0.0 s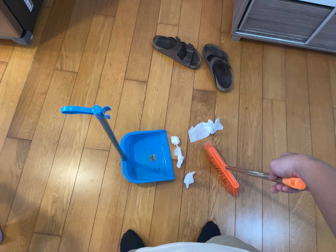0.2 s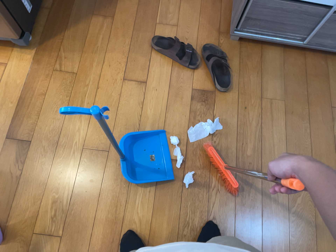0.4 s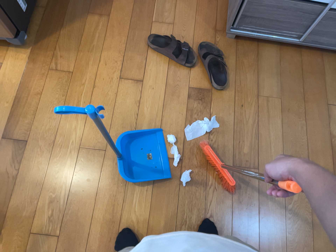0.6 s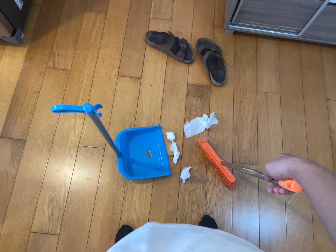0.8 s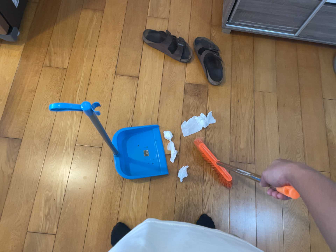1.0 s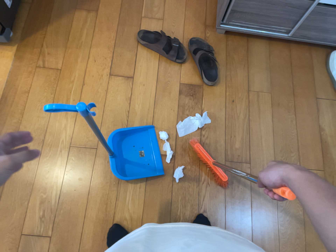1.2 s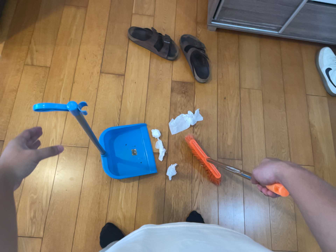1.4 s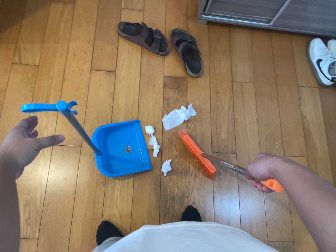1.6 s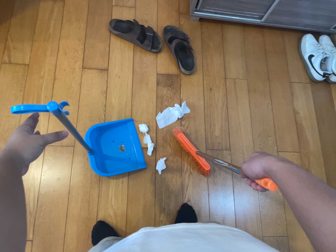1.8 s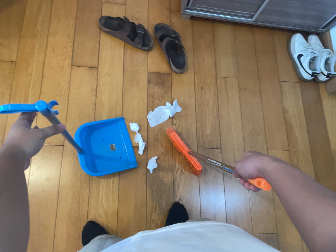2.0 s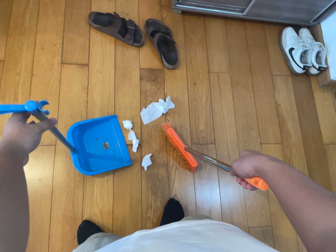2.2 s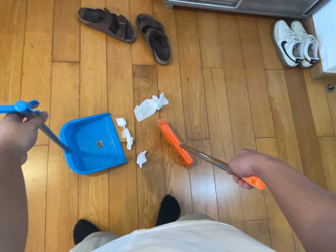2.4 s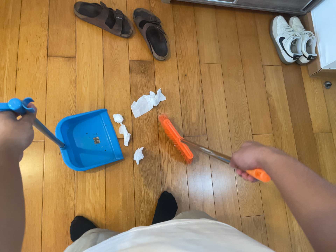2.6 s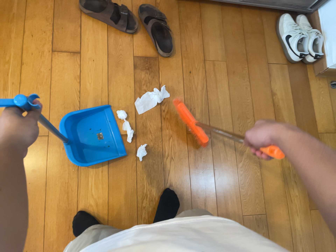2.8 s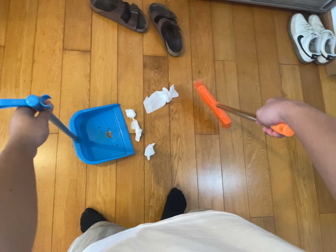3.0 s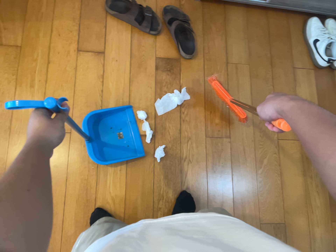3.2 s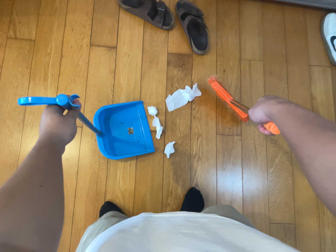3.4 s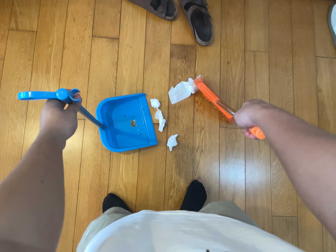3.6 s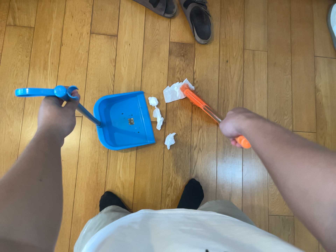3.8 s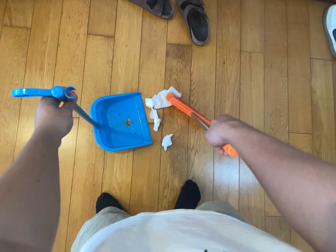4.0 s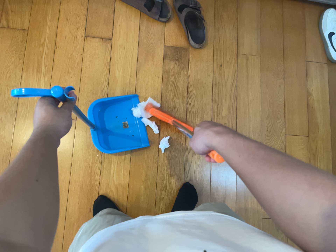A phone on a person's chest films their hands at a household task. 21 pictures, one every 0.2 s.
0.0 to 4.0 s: The camera travels forward and toward the top of its view, about 10 cm, so what stands in front looms larger. Its aim tips toward the bottom of its view by about 10 degrees.
The film runs forward here.
